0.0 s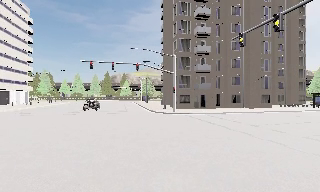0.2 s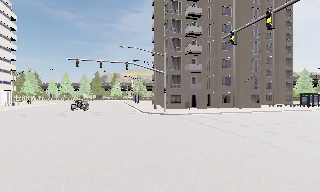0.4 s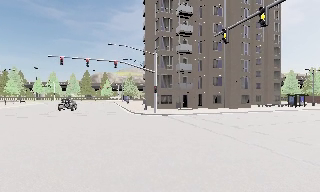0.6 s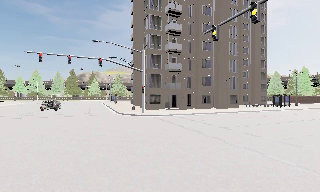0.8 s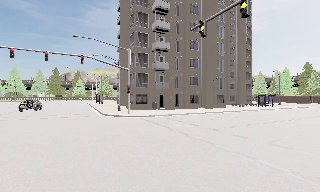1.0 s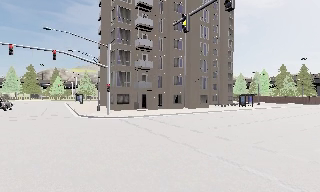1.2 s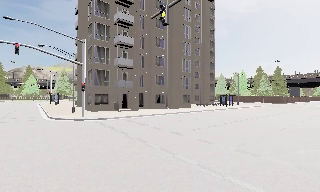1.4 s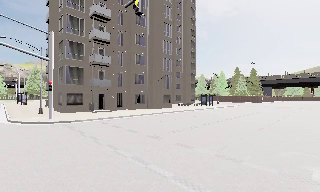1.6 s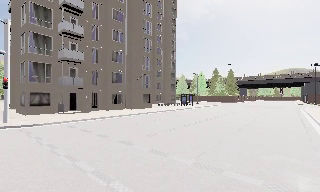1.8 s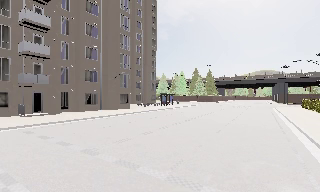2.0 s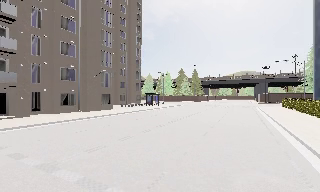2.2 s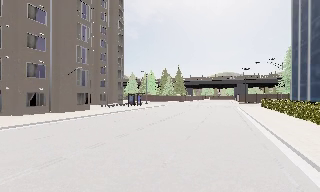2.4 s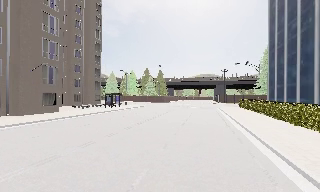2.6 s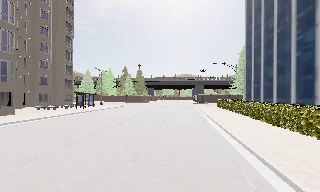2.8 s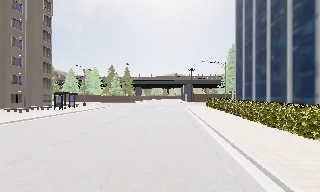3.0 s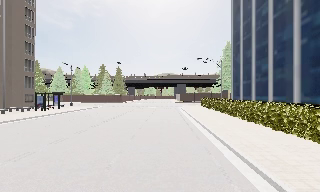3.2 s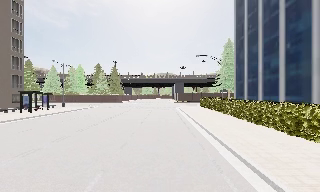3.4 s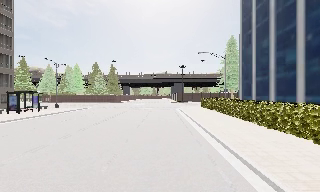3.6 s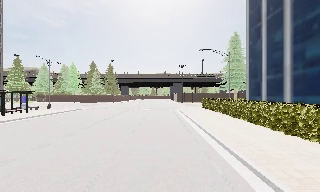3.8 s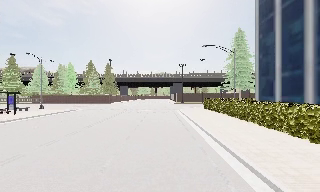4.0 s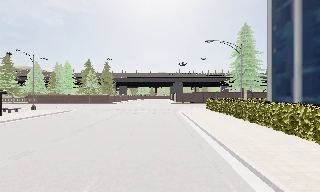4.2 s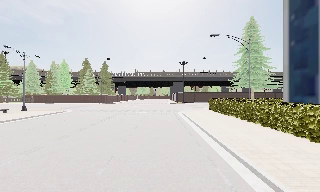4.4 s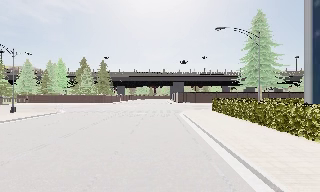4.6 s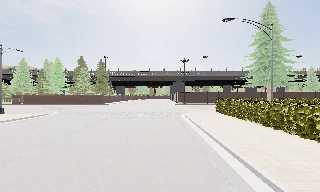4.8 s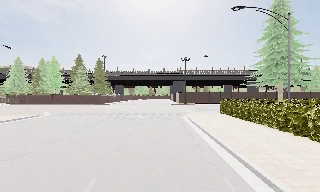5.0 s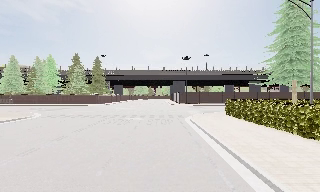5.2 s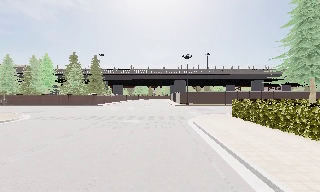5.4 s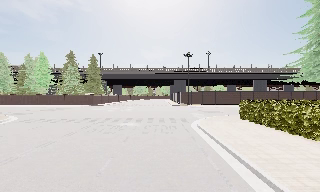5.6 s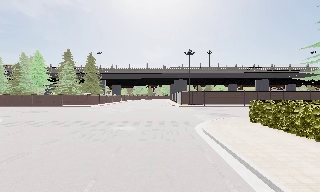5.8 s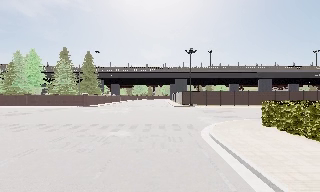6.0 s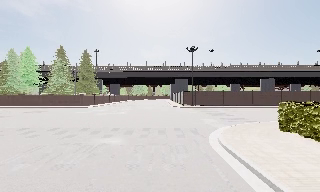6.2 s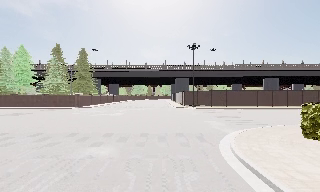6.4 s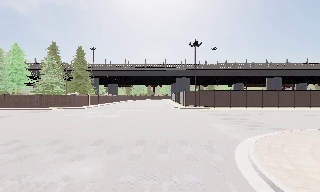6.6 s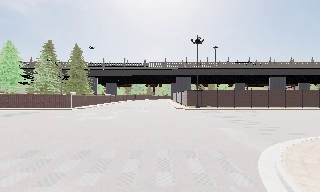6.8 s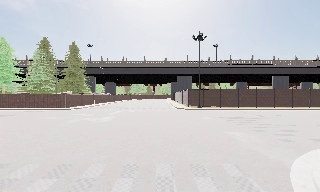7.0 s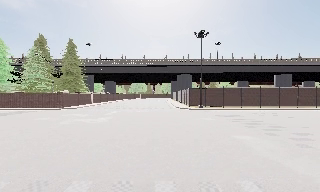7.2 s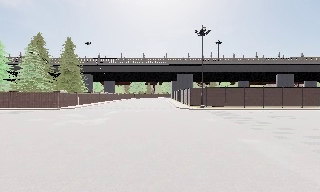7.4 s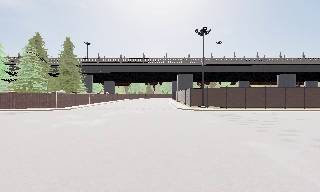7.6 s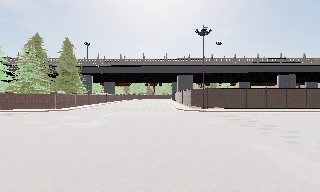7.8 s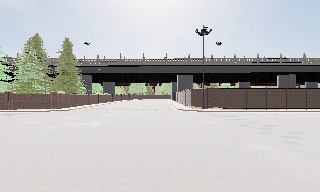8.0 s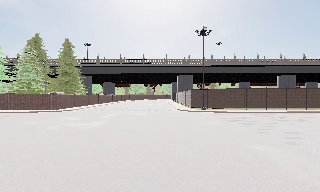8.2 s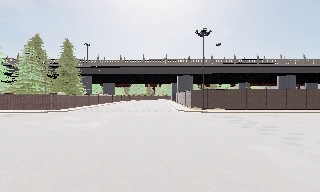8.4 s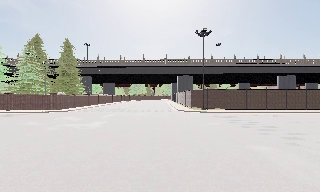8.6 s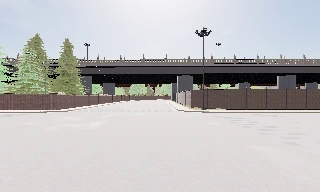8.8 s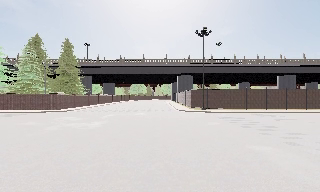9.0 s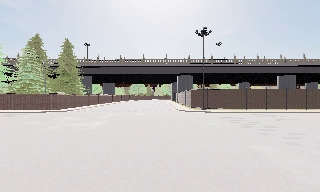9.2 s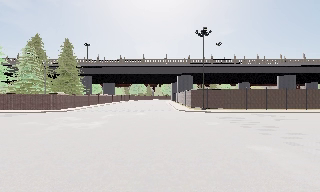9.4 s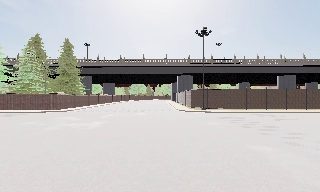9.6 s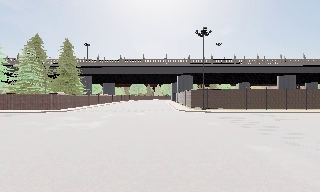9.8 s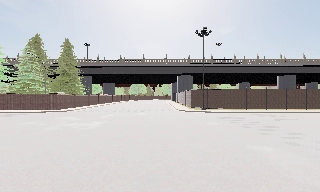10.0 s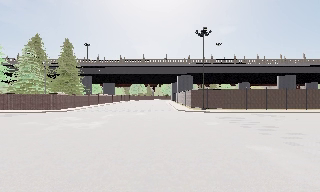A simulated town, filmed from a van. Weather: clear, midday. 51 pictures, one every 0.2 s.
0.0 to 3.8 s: The scene slides to the left, as the camera pans about 75 degrees to its right. It travels forward, about 20 m. It gains speed.
3.8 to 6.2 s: The camera travels forward, about 18 m, so what stands in front looms larger.
6.2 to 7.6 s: The camera travels forward, about 7 m, so what stands in front looms larger. It loses speed.
7.6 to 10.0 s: The camera keeps its place and its aim.
The film runs forward here.
